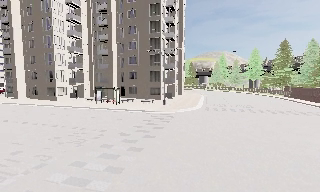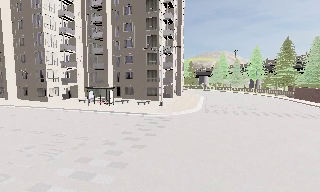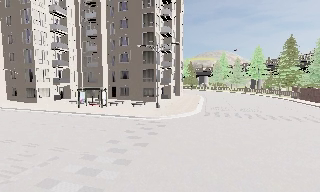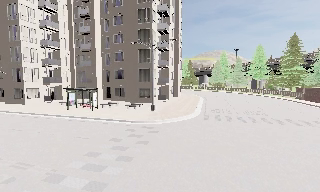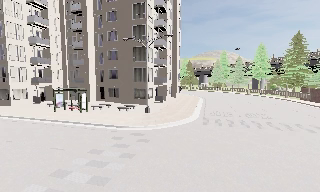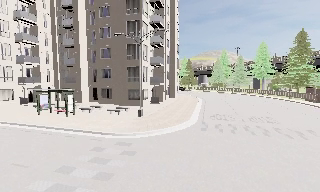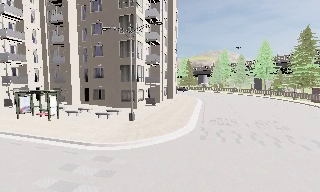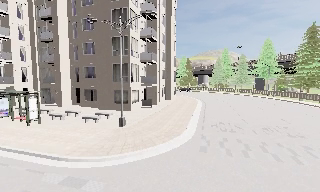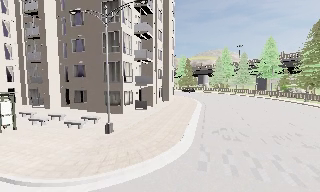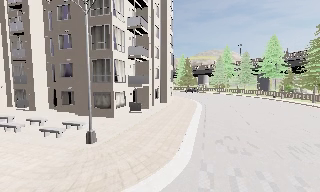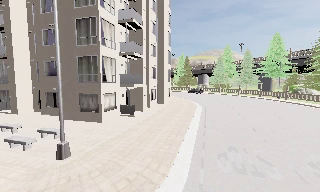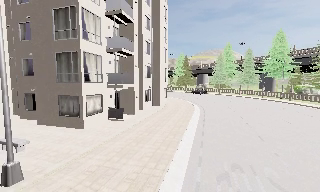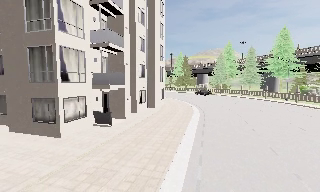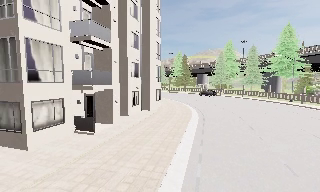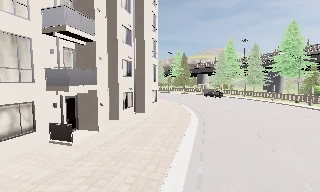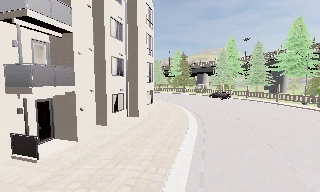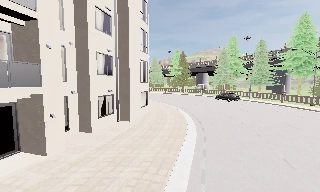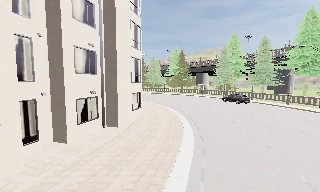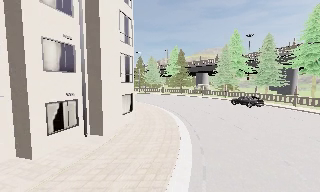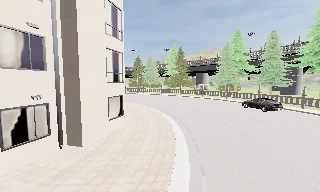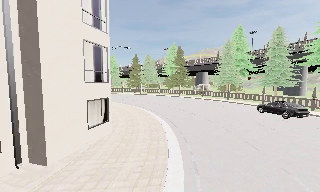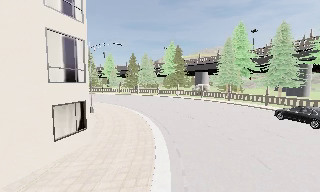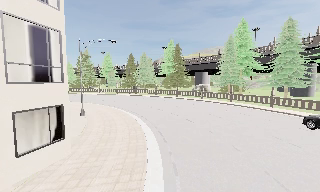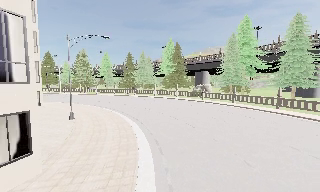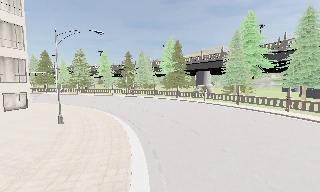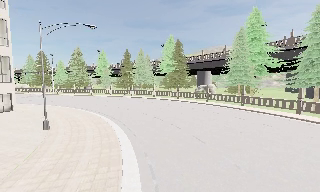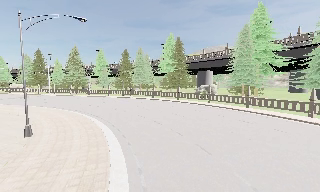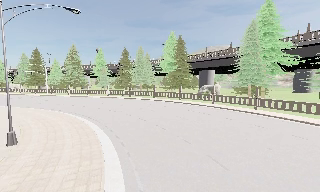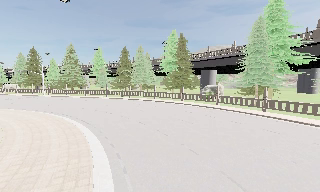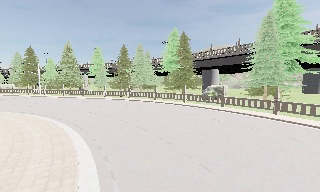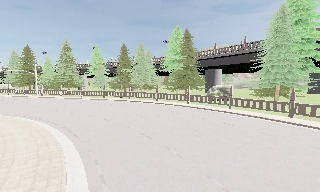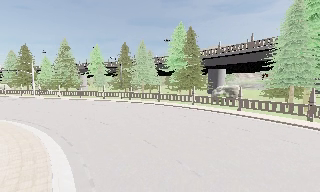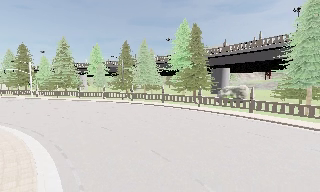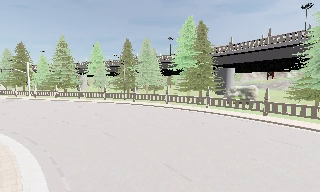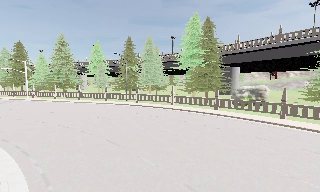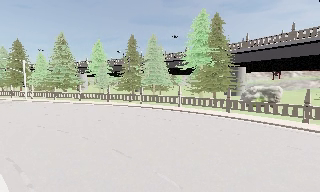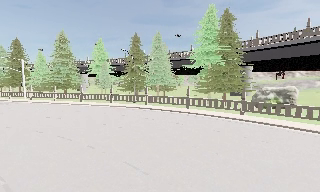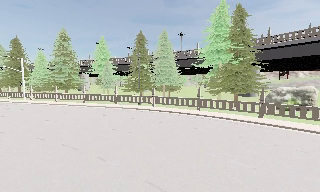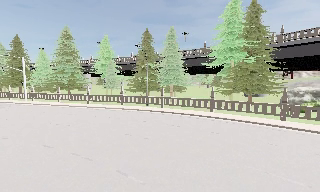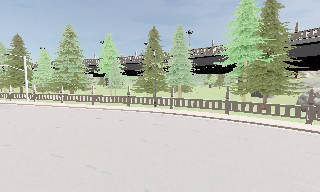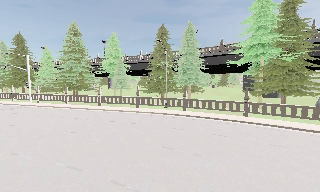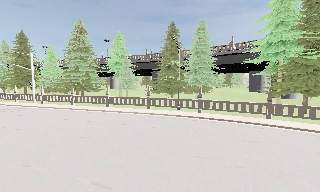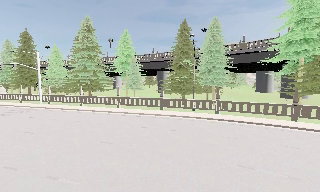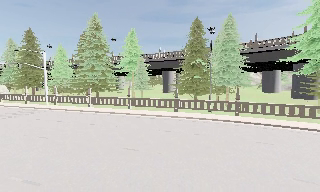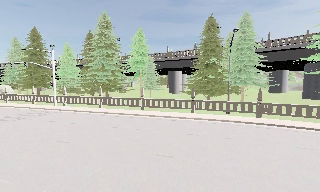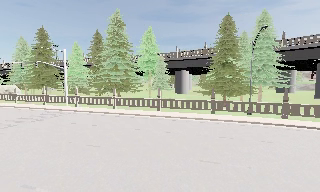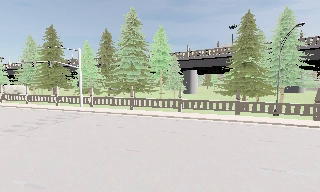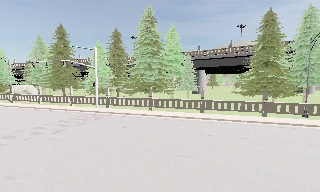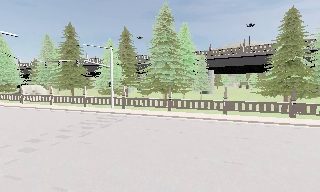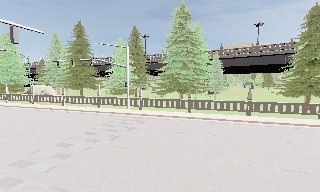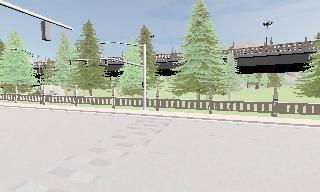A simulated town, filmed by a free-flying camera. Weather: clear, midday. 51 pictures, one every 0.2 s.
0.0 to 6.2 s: The camera travels forward, about 50 m, so what stands in front looms larger.
6.2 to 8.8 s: The camera travels forward and to its left, about 20 m, so what stands in front looms larger.
8.8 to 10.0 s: The camera travels to its left, about 14 m, so close, fixed things drift to the right.
The film runs backward here.
